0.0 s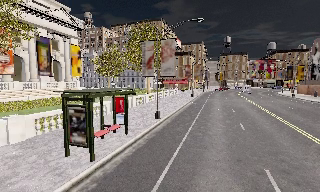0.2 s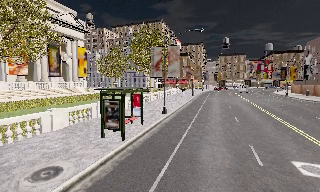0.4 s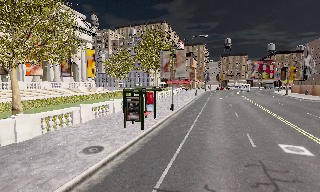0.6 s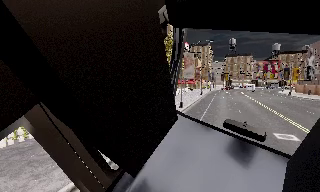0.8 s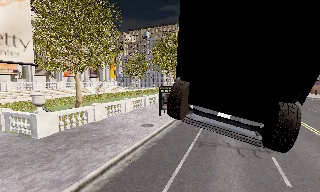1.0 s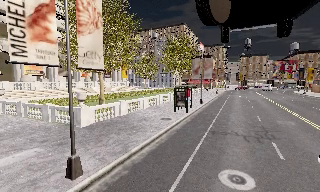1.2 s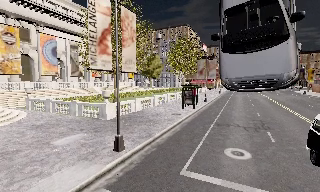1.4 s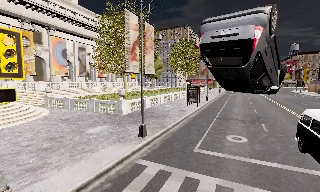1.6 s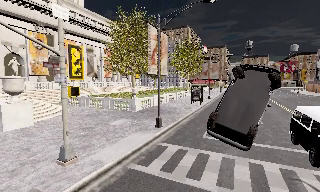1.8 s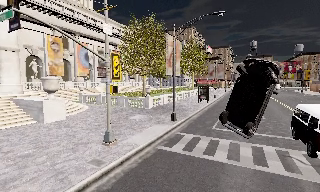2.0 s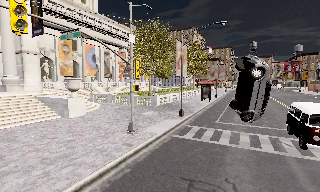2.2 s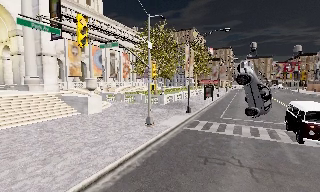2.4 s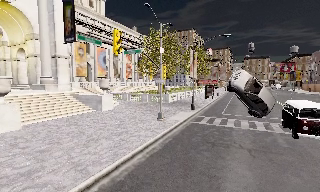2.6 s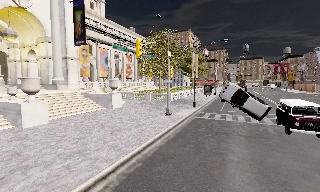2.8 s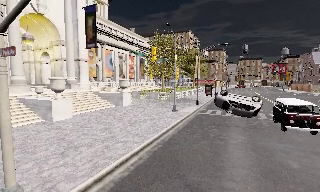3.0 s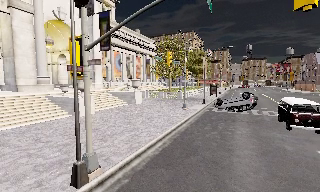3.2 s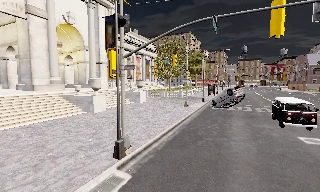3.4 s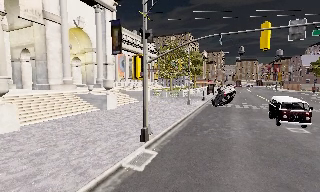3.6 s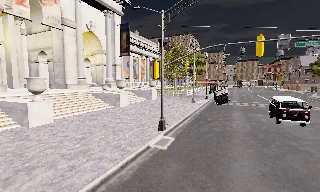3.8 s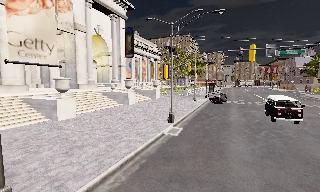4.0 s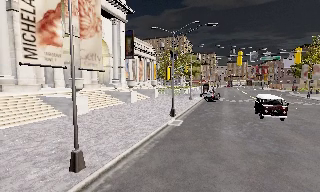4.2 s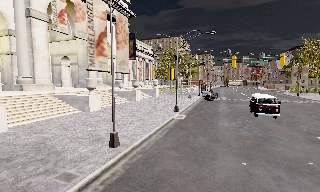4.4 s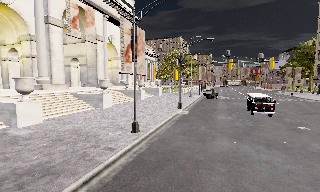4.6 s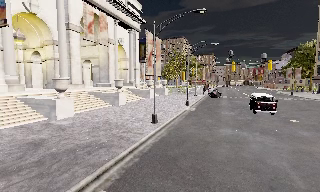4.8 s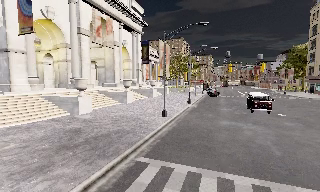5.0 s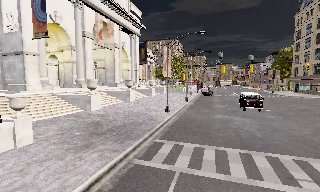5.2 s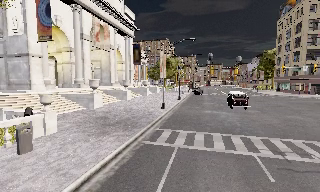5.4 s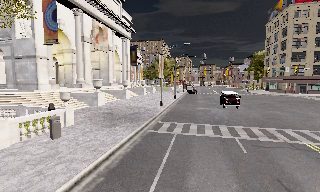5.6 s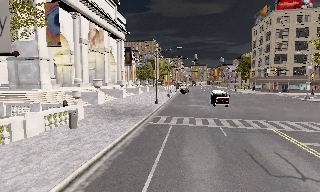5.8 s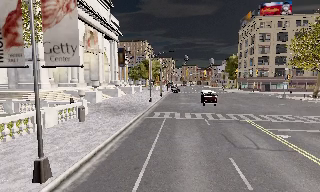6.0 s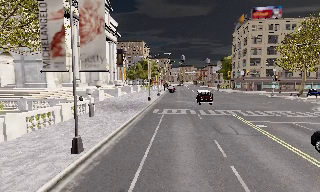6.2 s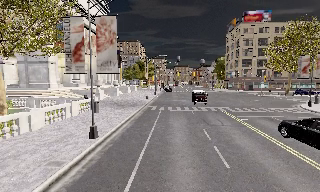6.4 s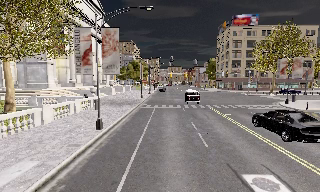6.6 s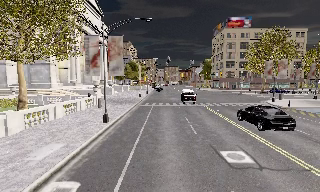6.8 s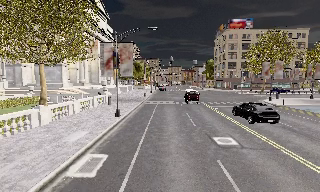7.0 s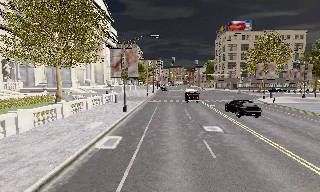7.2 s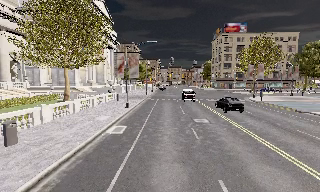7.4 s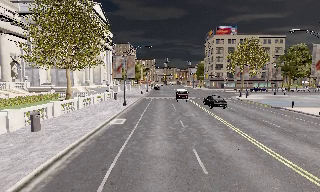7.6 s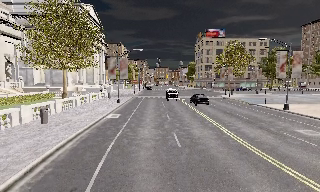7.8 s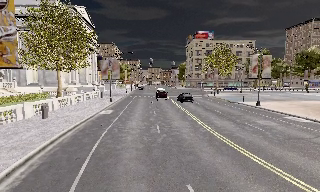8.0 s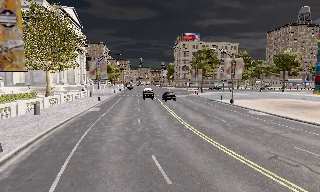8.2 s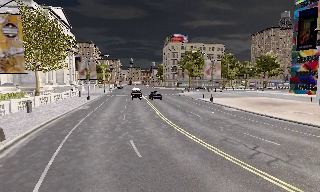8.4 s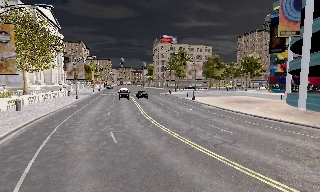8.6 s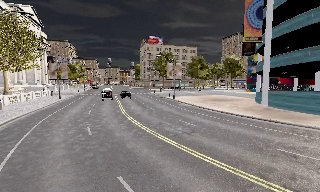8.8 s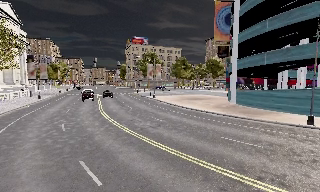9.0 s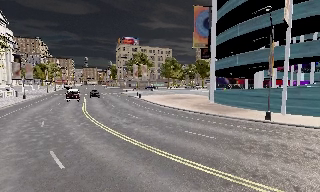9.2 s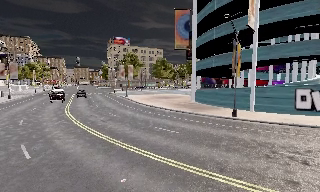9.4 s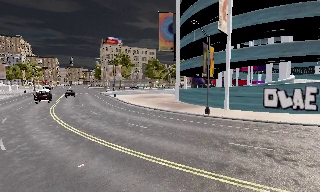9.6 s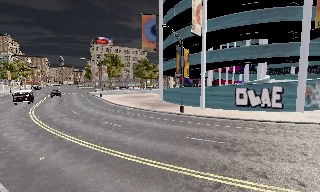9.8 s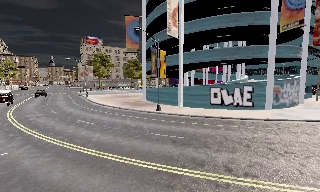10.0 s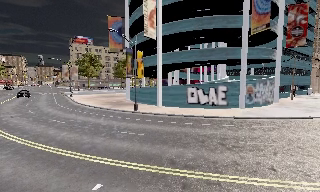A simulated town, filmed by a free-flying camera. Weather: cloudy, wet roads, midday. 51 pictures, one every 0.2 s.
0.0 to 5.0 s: The camera travels backward and to its left, about 55 m, so what stands in front gets smaller.
5.0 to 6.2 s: The camera pans to its right, which is clockwise from overhead, by about 15 degrees. It travels backward, about 13 m, so what stands in front gets smaller.
6.2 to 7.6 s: The camera travels backward, about 15 m, so what stands in front gets smaller.
7.6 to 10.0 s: The scene slides to the left, as the camera pans about 35 degrees to its right. It travels to its right and backward, about 25 m, so close, fixed things drift to the left.
The film runs forward here.
